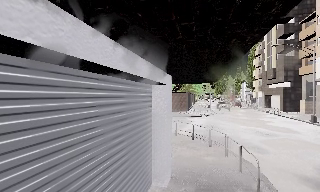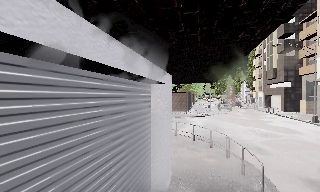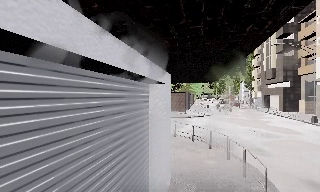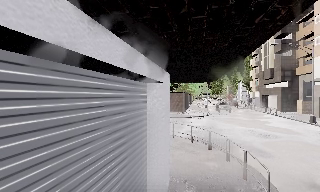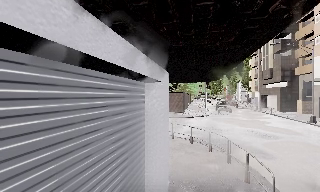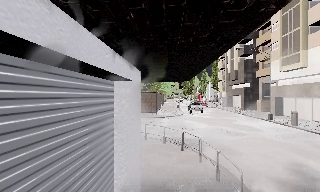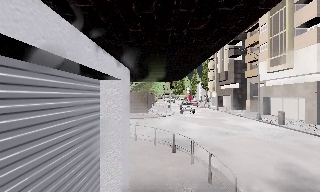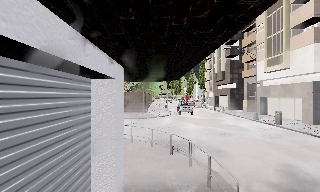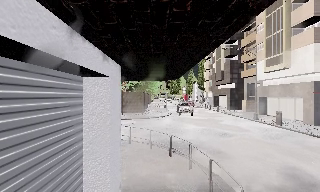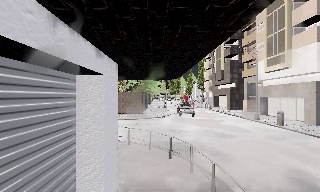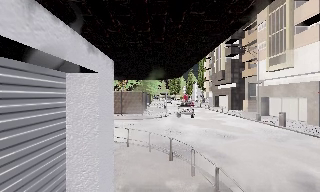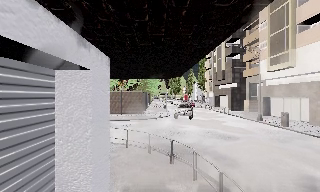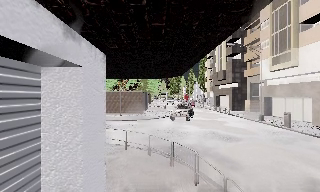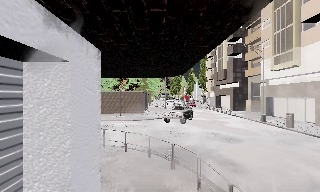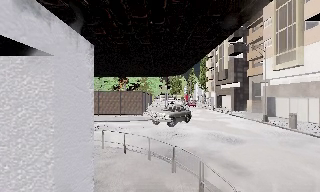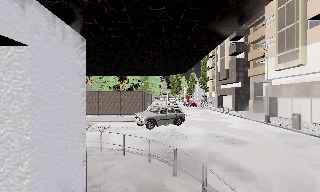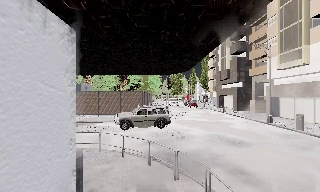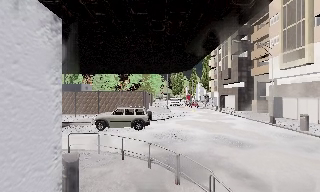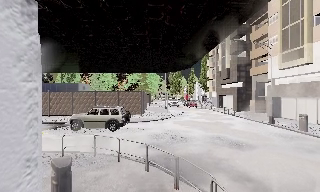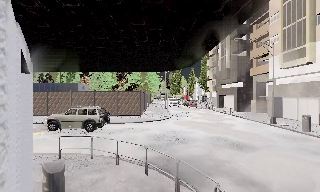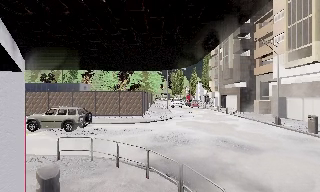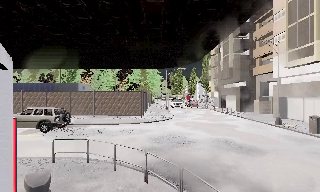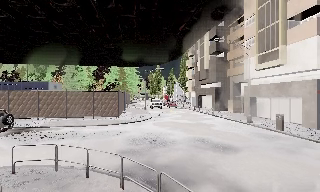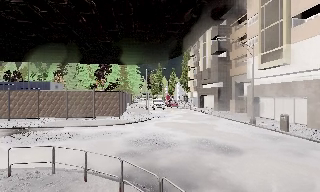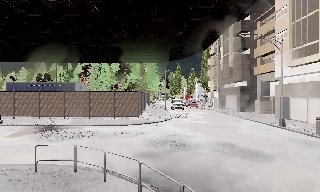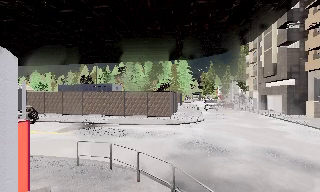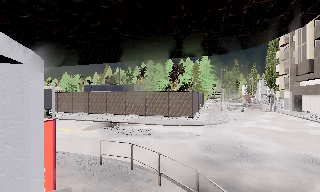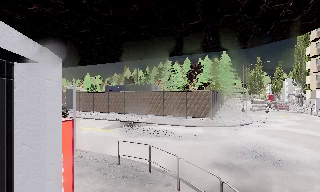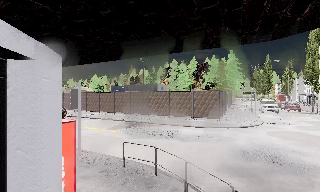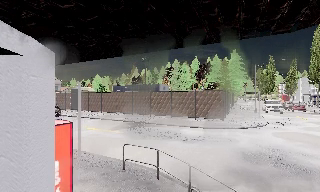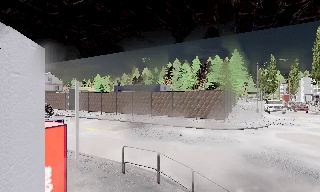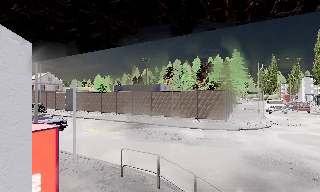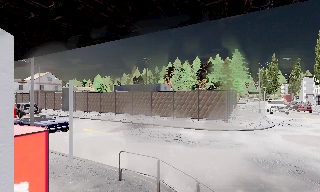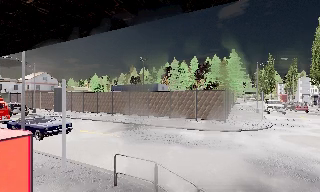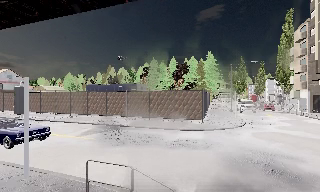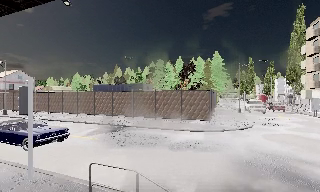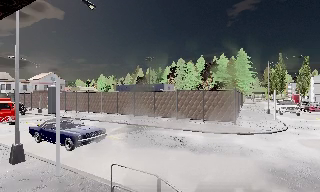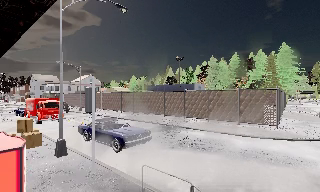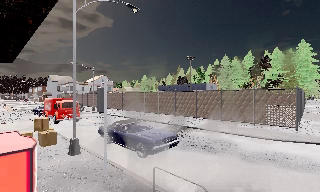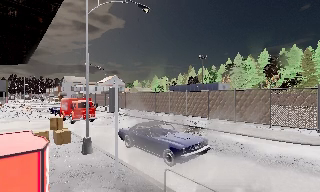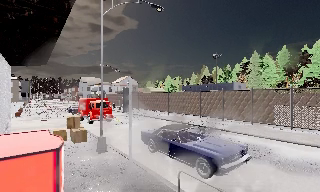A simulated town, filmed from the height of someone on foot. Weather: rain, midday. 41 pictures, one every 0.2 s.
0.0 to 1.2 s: The camera pans to its right, which is clockwise from overhead, by about 15 degrees. It travels forward, about 1 m, so what stands in front looms larger.
1.2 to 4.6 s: The camera travels forward, about 4 m, so what stands in front looms larger.
4.6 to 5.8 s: The scene slides to the right, as the camera pans about 35 degrees to its left. It travels forward, about 1.5 m.
5.8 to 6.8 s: The camera travels forward, about 1 m, so what stands in front looms larger.
6.8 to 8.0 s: The scene slides to the right, as the camera pans about 35 degrees to its left. It travels forward, about 1 m.
The film runs forward here.
